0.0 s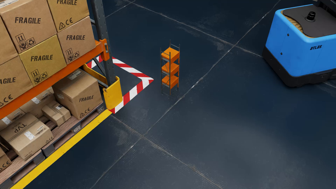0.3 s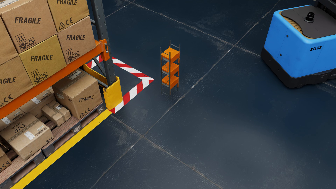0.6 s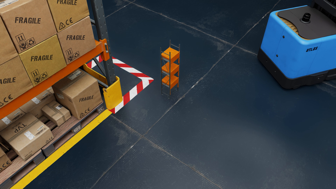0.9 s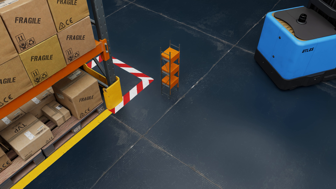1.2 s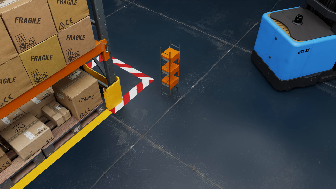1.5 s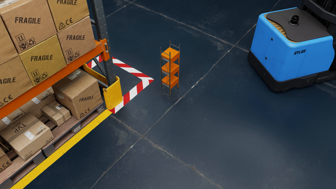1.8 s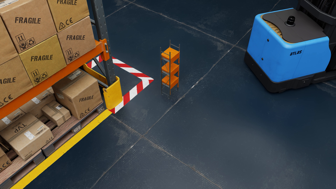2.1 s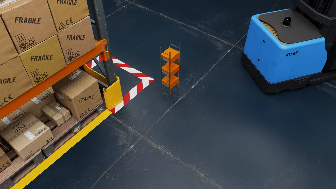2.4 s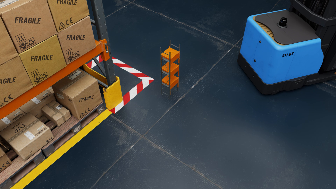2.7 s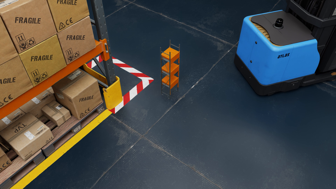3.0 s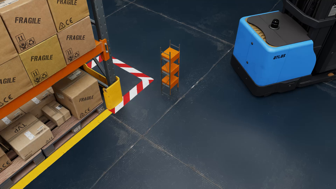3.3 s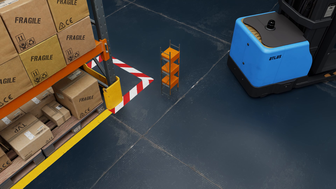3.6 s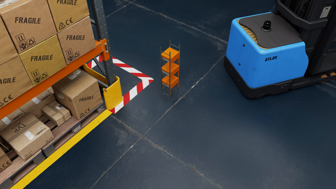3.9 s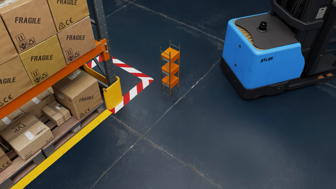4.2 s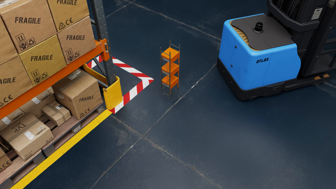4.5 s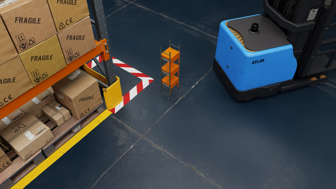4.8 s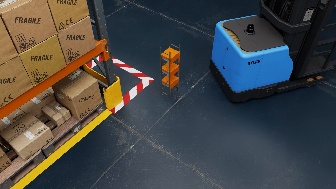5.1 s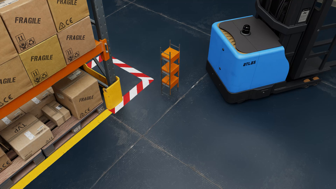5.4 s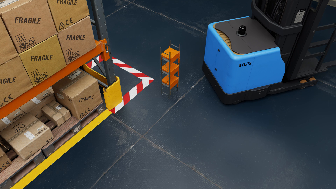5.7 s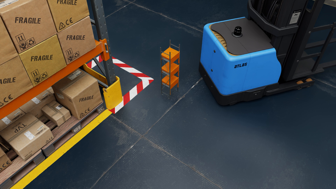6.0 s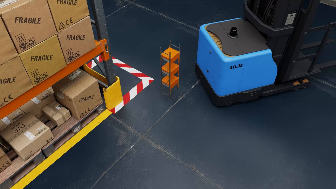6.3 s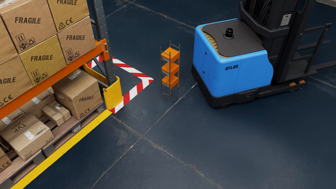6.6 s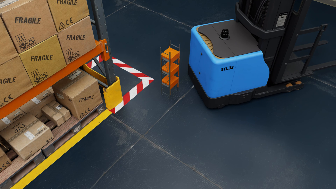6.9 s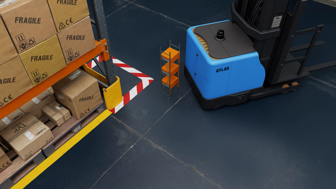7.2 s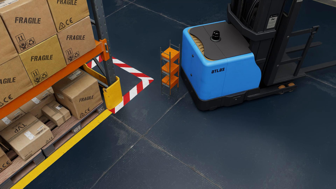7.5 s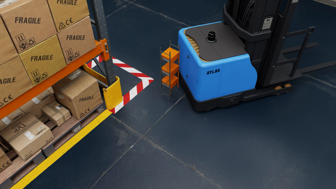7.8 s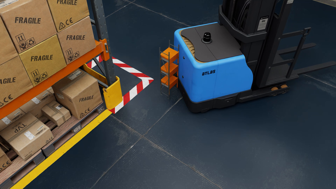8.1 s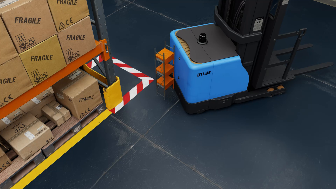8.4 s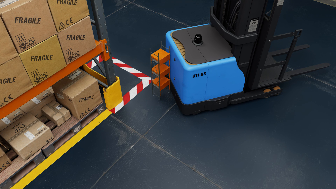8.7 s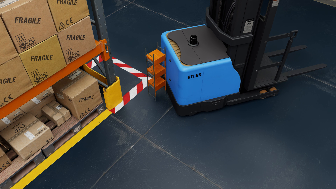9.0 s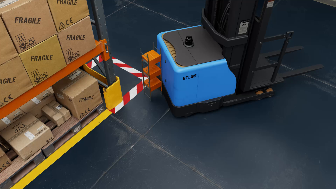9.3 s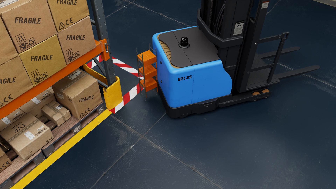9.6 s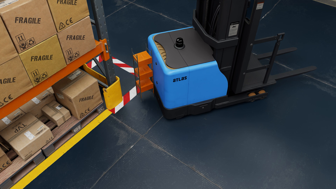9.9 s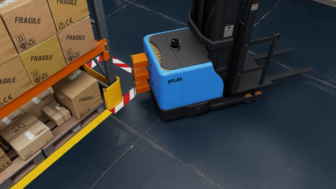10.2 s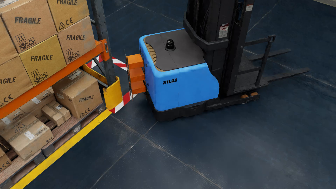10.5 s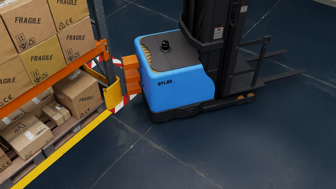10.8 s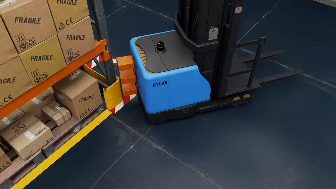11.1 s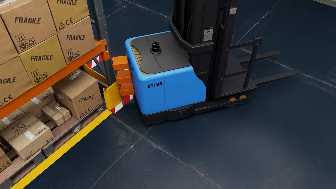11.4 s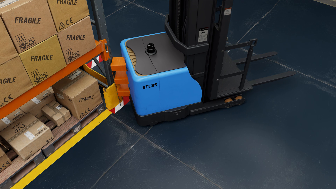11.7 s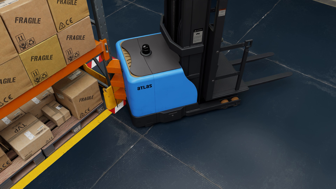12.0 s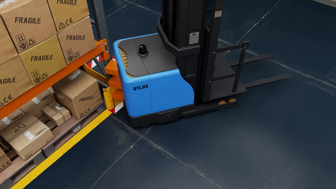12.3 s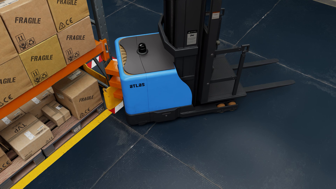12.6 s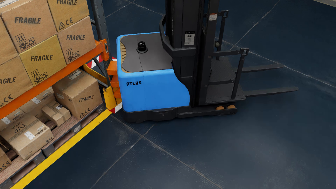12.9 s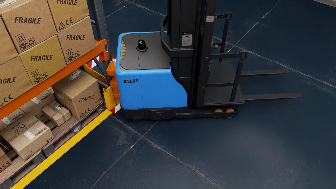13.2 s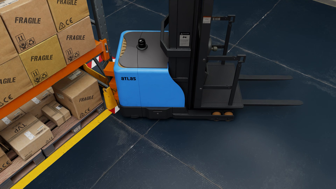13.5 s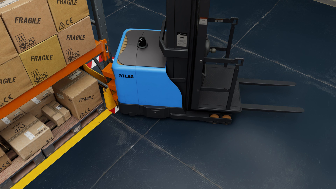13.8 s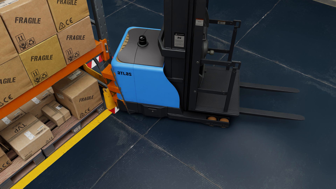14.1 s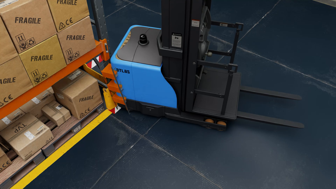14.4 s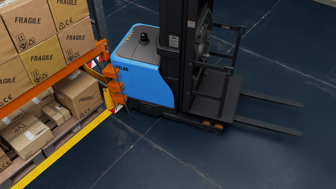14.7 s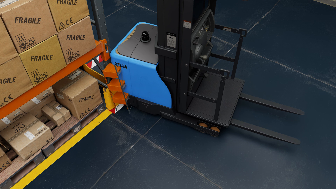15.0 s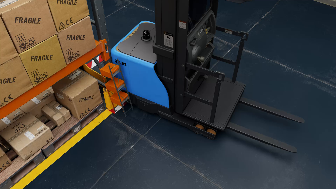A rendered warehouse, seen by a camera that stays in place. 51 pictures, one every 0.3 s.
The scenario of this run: A forklift runs into an object in its way.
